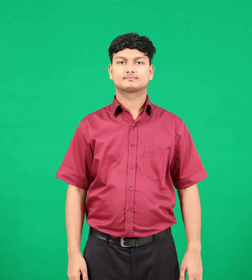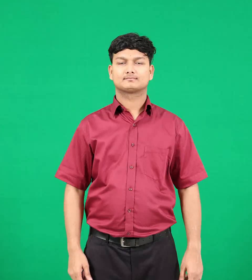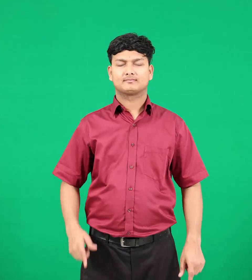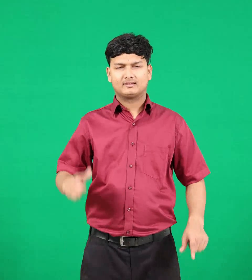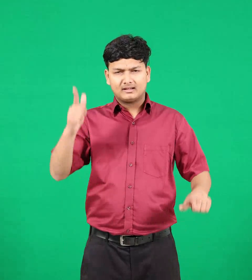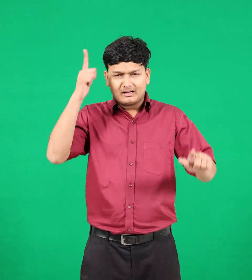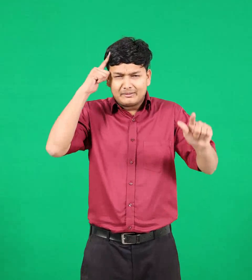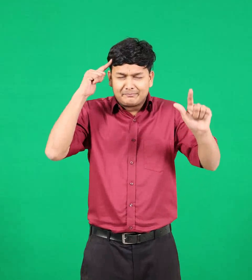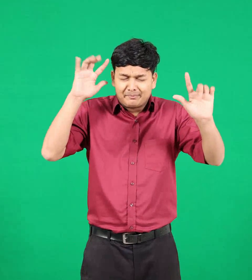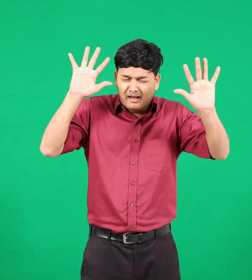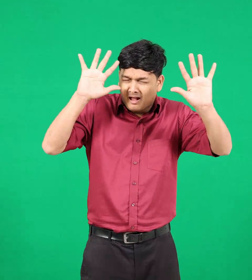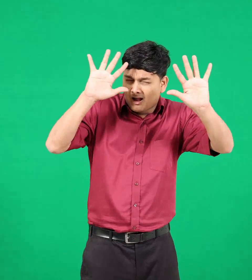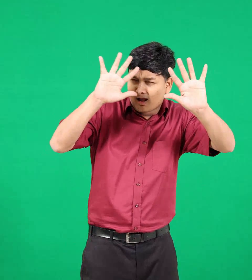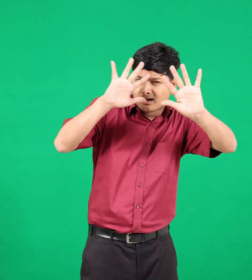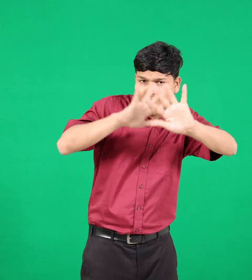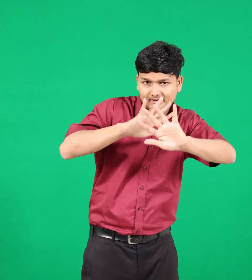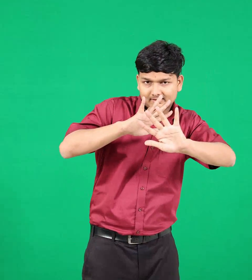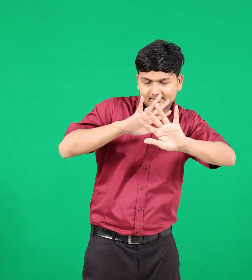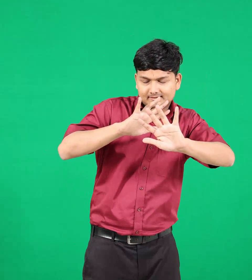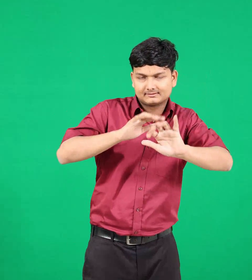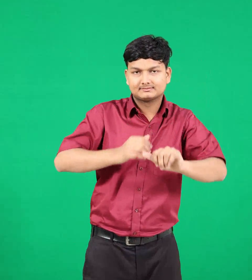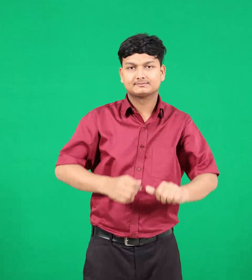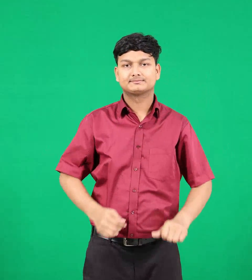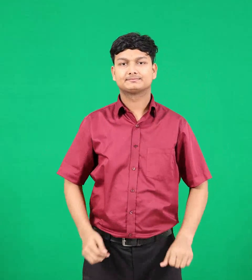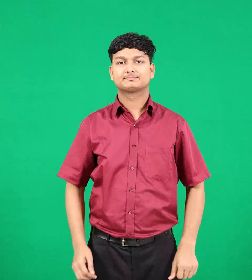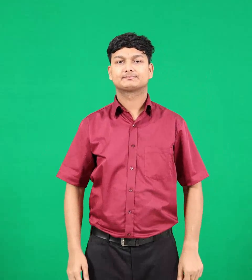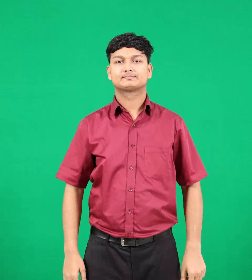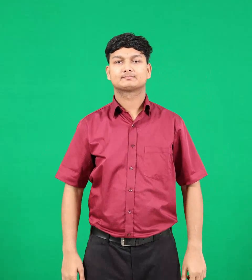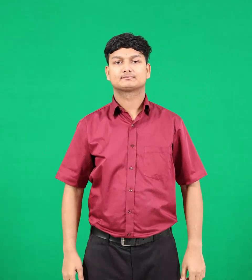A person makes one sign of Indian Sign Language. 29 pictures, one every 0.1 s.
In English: dark
